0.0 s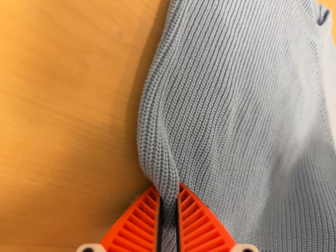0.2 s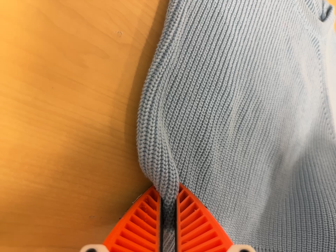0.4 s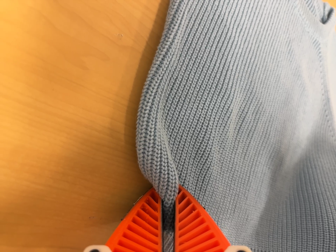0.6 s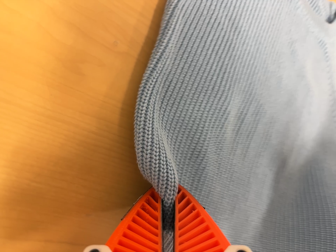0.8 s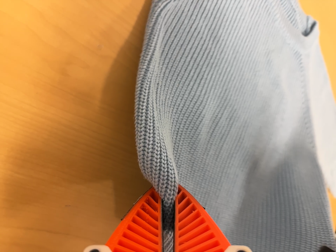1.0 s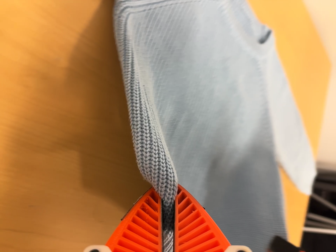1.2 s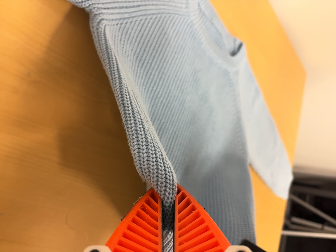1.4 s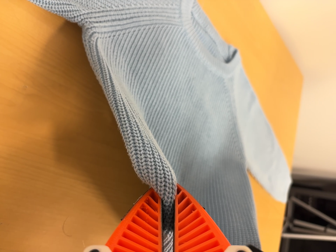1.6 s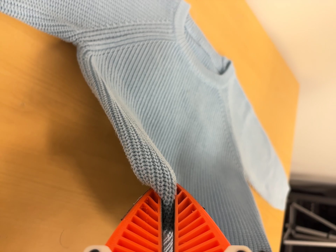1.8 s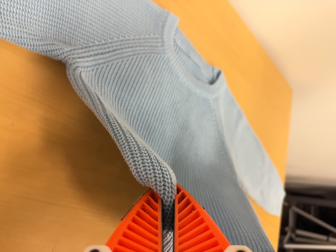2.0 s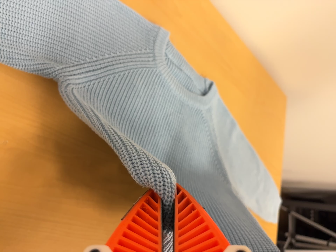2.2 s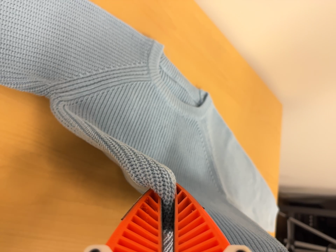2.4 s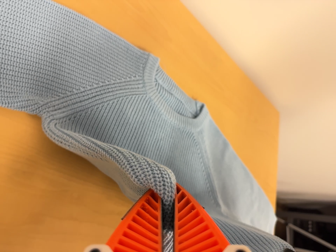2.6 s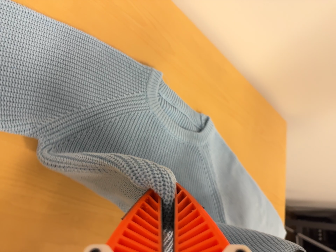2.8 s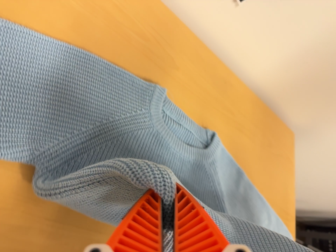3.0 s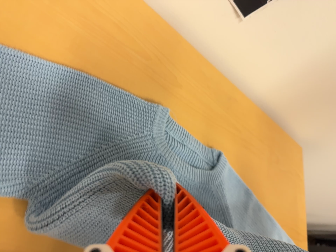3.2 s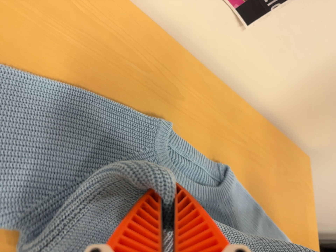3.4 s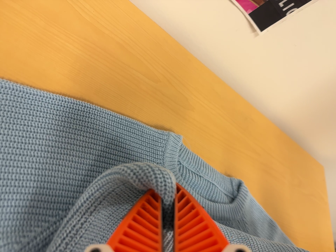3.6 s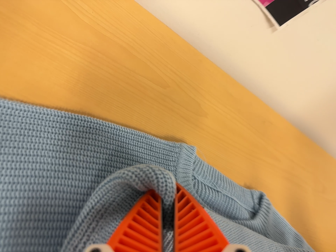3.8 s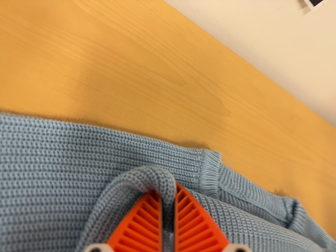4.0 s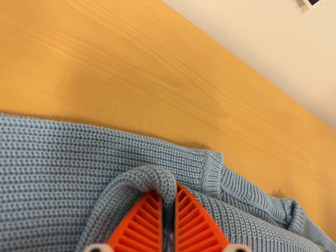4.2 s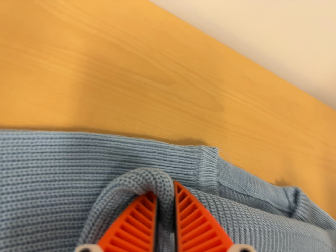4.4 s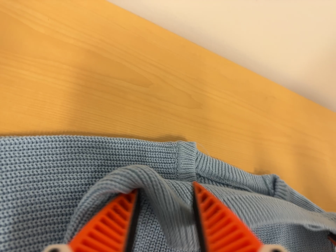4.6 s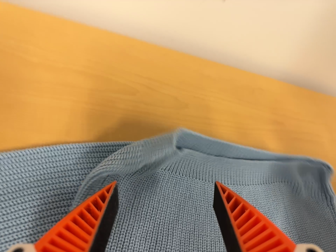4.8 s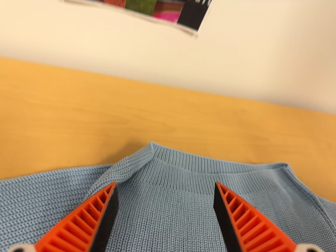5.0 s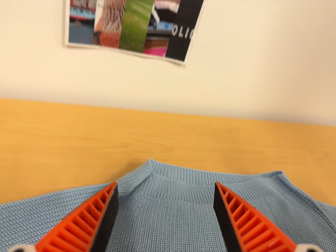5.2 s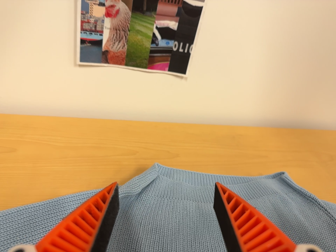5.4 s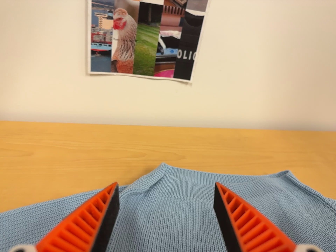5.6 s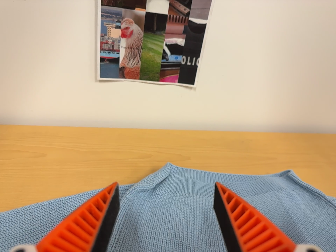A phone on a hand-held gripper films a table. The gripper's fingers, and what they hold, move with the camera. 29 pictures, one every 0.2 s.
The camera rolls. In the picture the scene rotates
counterclockwise.
The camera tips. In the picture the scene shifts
downward.
0.0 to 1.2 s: The camera travels to its right and backward, about 10 cm, so close, fixed things drift to the left.
1.2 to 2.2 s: The camera travels to its right and toward the top of its view, about 8 cm, so close, fixed things drift to the left.
2.2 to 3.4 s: The camera travels forward and toward the top of its view, about 14 cm, so what stands in front looms larger. Its aim tips toward the top of its view by about 10 degrees, and the scene shifts downward.
3.4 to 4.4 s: The camera travels forward, about 8 cm, so what stands in front looms larger. It rolls about its line of sight by about 15 degrees, and the scene rotates counterclockwise.
4.4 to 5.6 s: The camera pans to its left by about 10 degrees. It travels backward, toward the bottom of its view and to its right, about 22 cm, so what stands in front gets smaller. Its aim tips toward the top of its view by about 30 degrees. It rolls about its line of sight by about 25 degrees, and the scene rotates counterclockwise.
The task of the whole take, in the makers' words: fold up.
The film runs forward here.
